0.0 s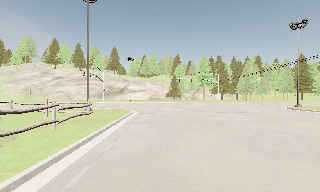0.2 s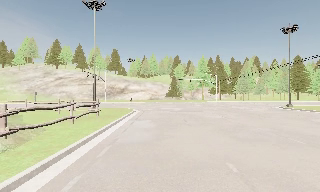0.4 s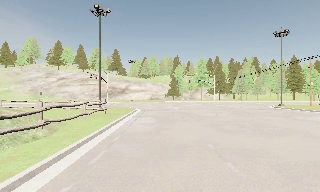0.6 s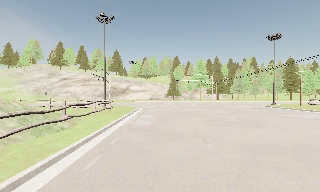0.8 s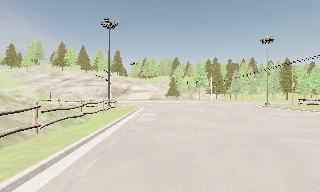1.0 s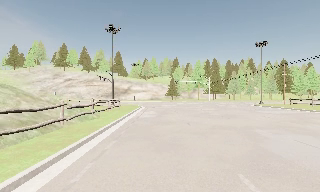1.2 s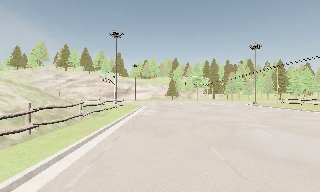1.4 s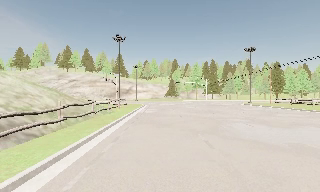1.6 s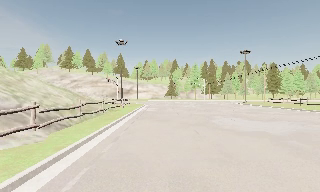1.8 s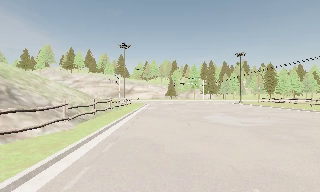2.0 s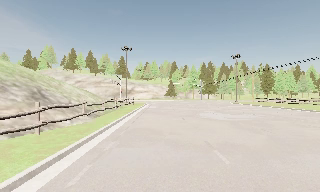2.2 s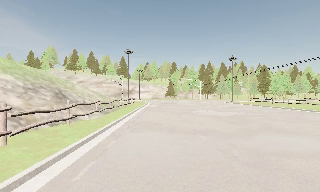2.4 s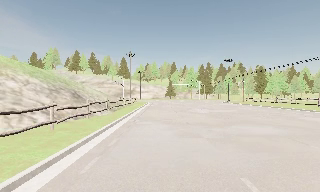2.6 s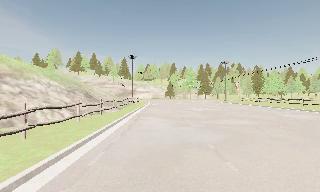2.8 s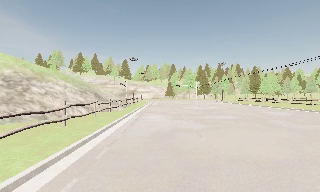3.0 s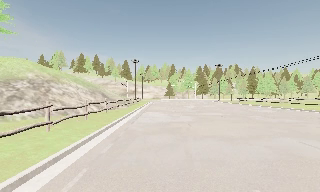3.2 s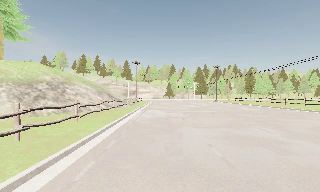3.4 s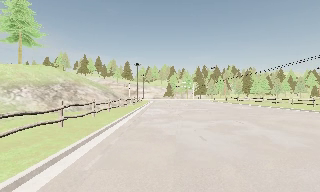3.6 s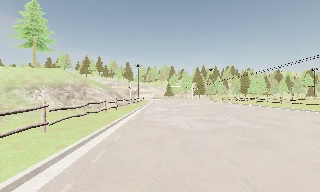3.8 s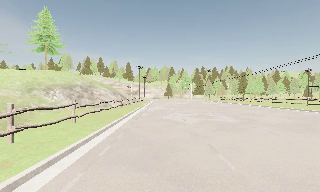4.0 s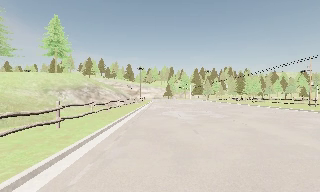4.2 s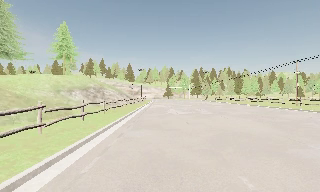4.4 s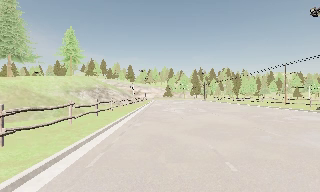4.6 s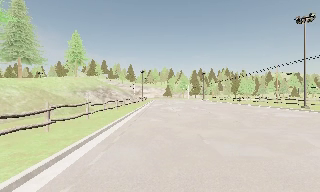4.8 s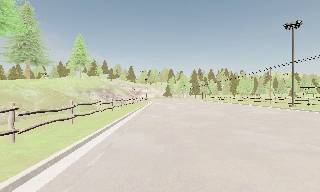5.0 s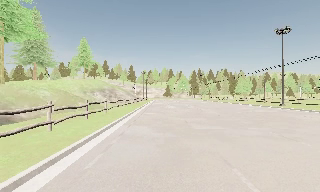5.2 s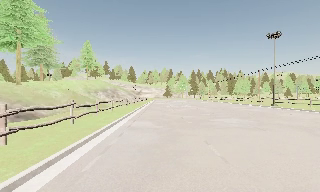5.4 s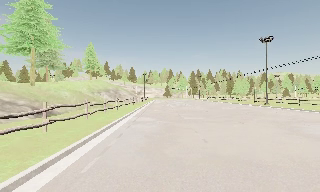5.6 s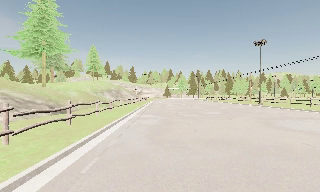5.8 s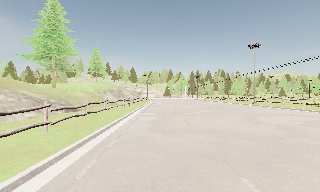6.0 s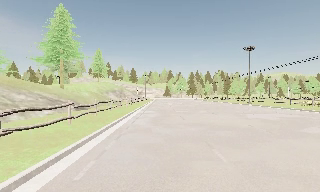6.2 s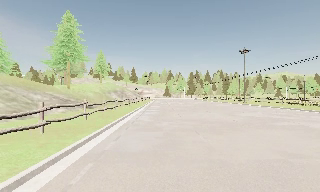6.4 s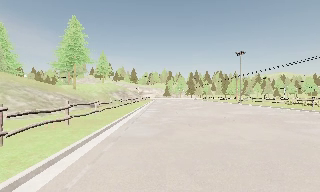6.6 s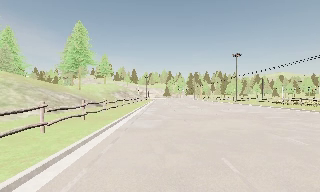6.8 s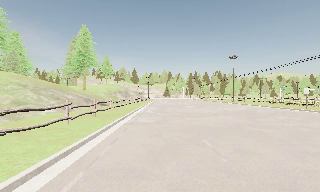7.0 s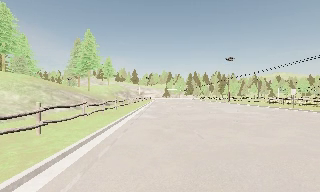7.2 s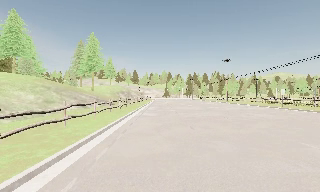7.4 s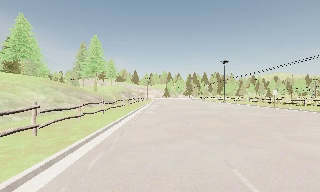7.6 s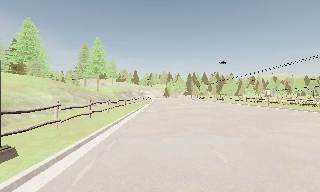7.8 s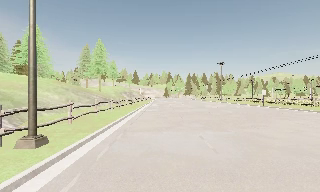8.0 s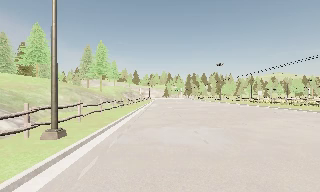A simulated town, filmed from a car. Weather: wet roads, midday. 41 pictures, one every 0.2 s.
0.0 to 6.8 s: The camera travels backward, about 70 m, so what stands in front gets smaller.
6.8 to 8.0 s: The camera travels backward, about 9 m, so what stands in front gets smaller. It loses speed.
The film runs backward here.
